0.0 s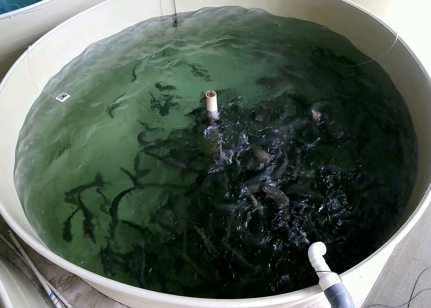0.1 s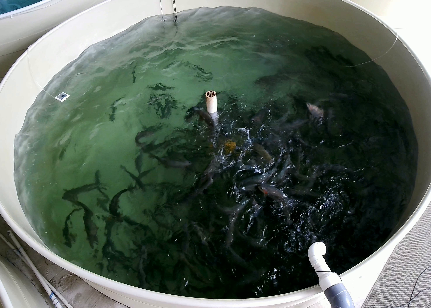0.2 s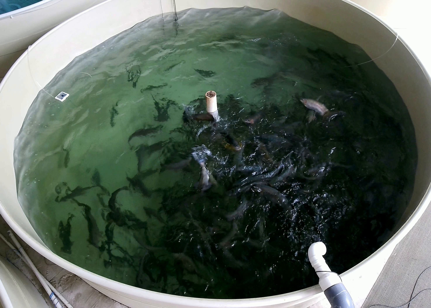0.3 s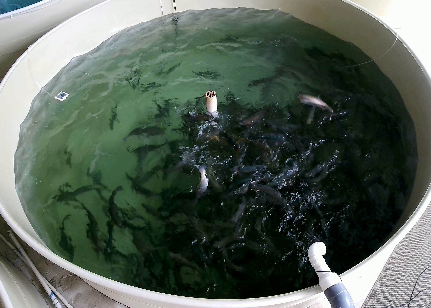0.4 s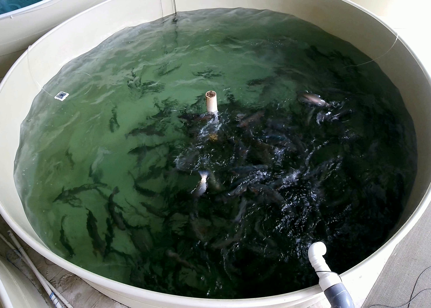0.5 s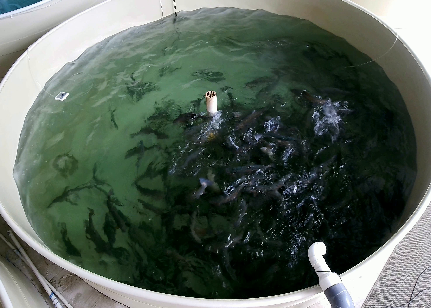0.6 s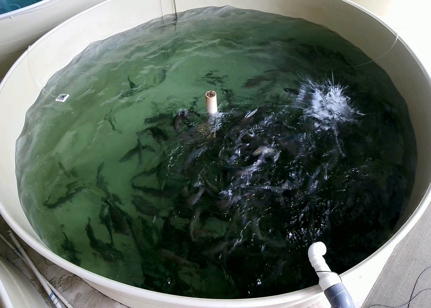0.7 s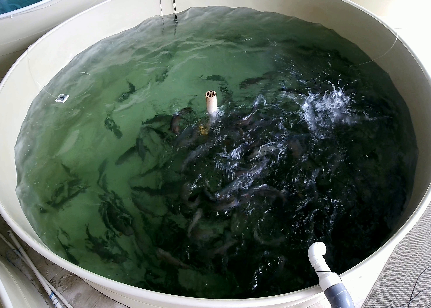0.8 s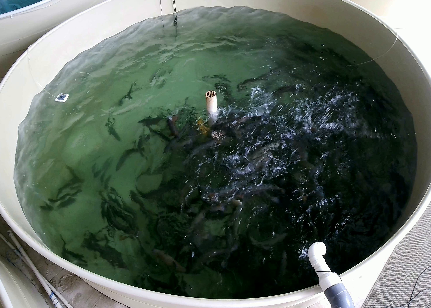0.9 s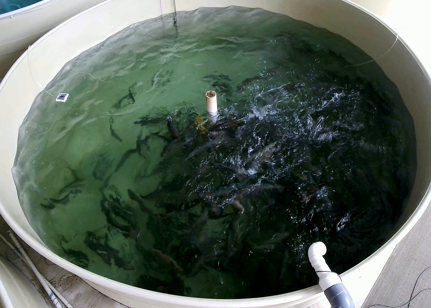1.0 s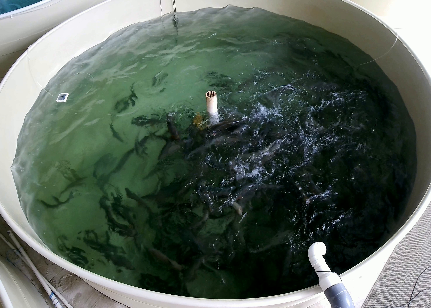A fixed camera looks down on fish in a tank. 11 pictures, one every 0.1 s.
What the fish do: Strong feeding.
